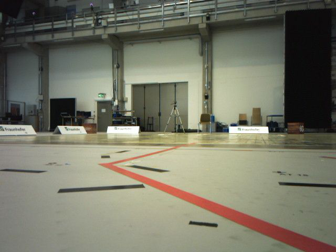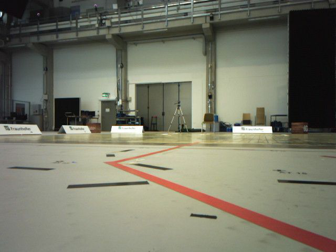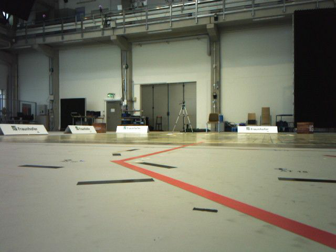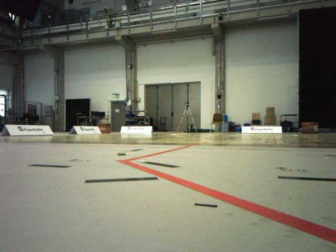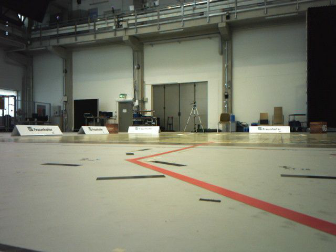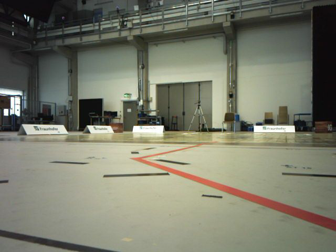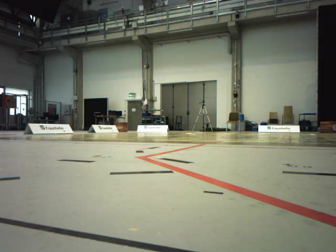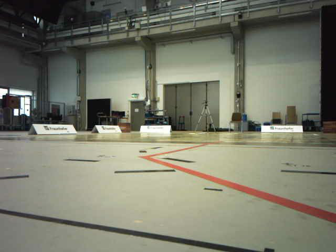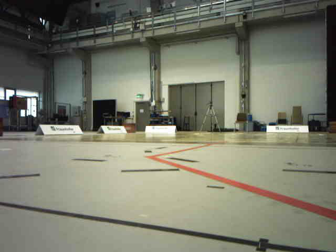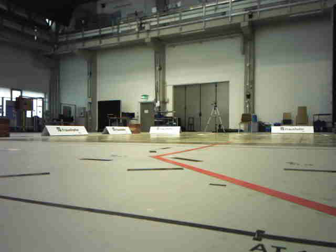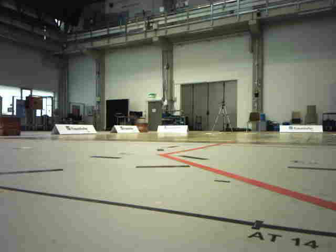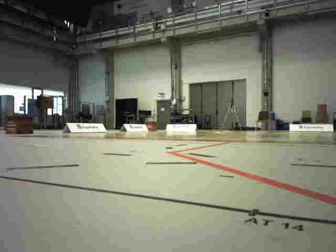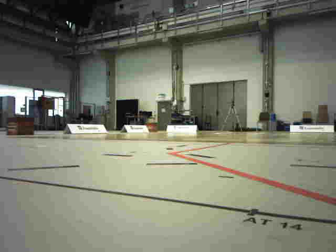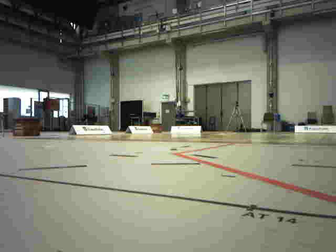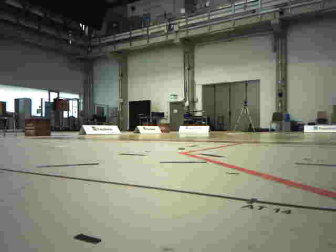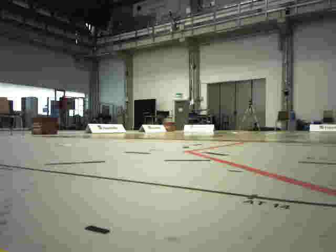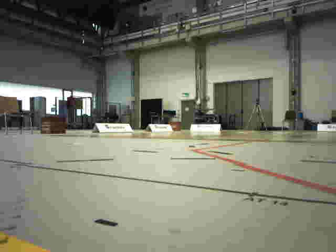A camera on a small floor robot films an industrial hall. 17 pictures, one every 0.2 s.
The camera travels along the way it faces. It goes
backward.
0.0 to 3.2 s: The scene slides to the right, as the camera pans about 15 degrees to its left. It travels backward, about 0.6 m, so what stands in front gets smaller.
The film runs backward here.
